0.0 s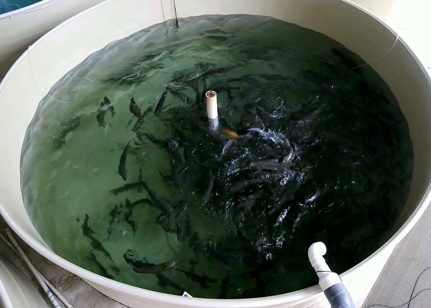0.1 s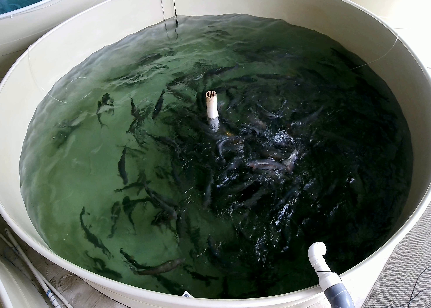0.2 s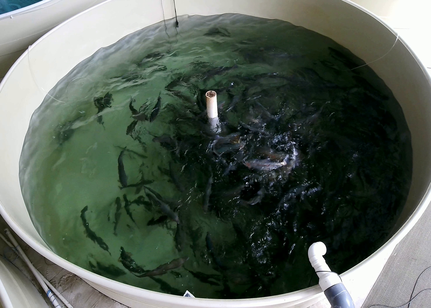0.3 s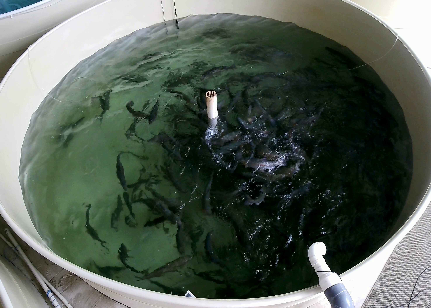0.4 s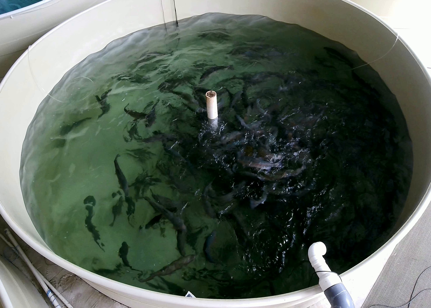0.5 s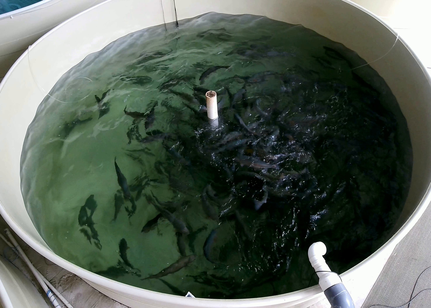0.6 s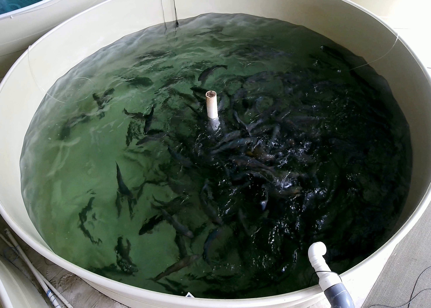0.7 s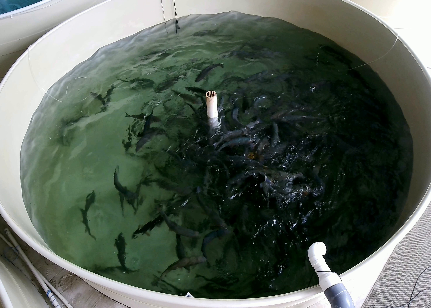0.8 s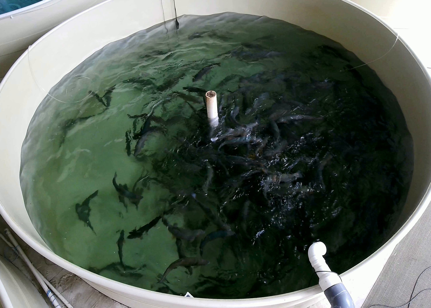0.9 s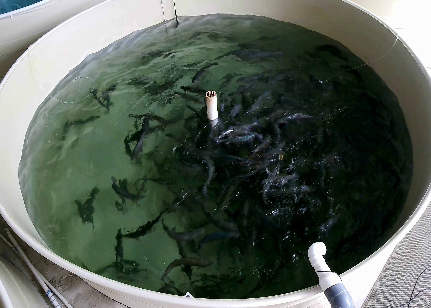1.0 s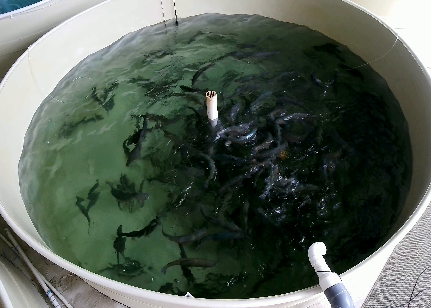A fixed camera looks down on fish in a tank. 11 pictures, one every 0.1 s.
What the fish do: Weak feeding.
